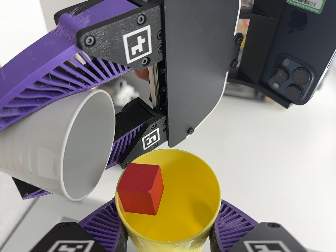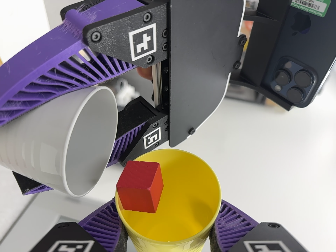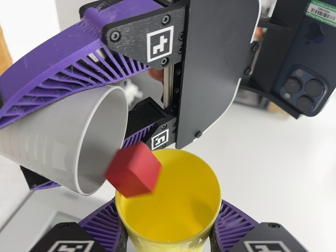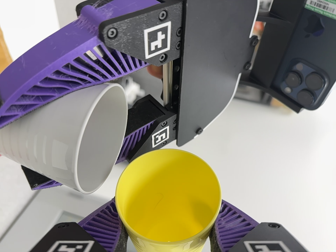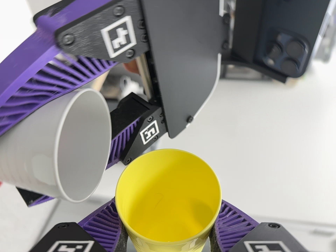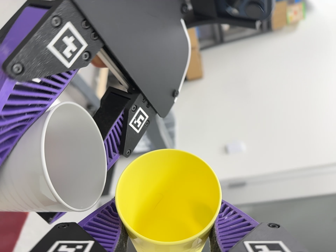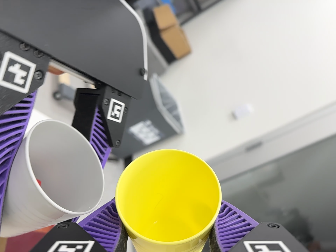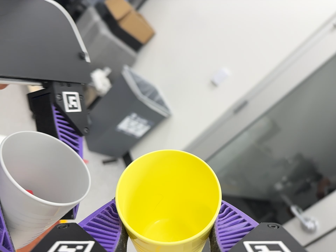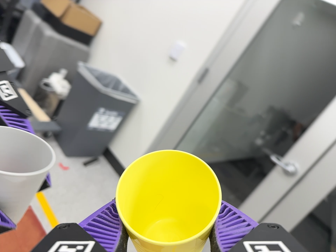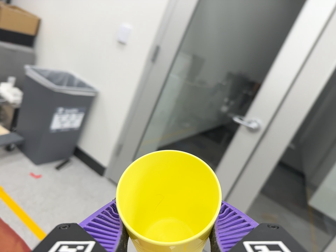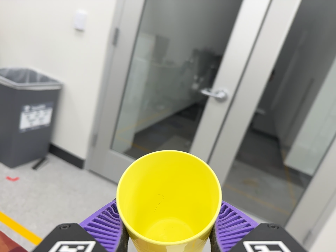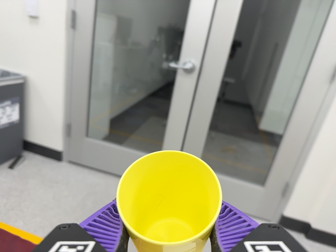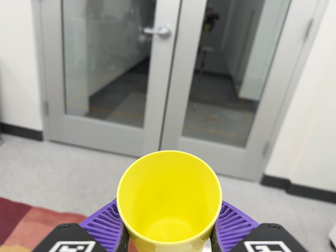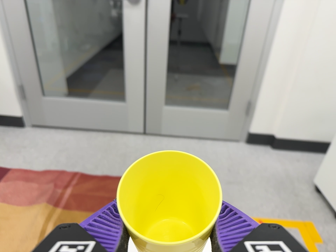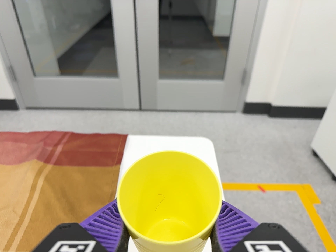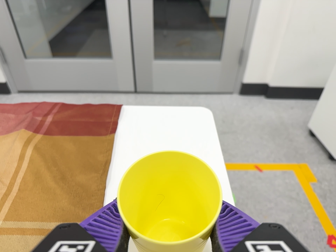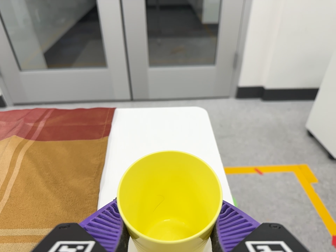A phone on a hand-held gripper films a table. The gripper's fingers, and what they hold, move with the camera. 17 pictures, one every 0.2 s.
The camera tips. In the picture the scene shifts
upward.
The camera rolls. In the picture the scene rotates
counterclockwise.
0.0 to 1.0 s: The camera travels to its right, about 5 cm. It rolls about its line of sight by about 25 degrees, and the scene rotates counterclockwise.
1.0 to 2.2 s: The camera pans to its right by about 20 degrees. It travels to its right and toward the bottom of its view, about 24 cm, so close, fixed things drift to the left. Its aim tips toward the bottom of its view by about 20 degrees, and the scene shifts upward. It rolls about its line of sight by about 80 degrees, and the scene rotates counterclockwise.
2.2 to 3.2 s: The camera travels toward the bottom of its view, about 22 cm, so close, fixed things drift upward. Its aim tips toward the bottom of its view by about 15 degrees, and the scene shifts upward. It rolls about its line of sight by about 15 degrees, and the scene rotates counterclockwise.
The film runs forward here.
